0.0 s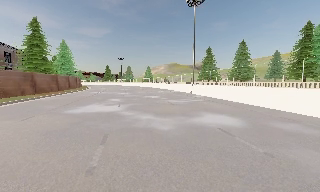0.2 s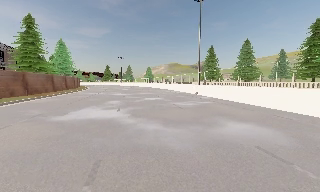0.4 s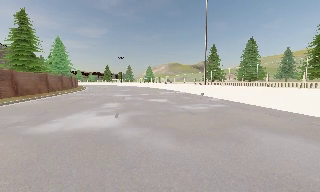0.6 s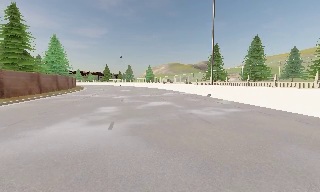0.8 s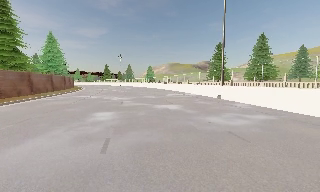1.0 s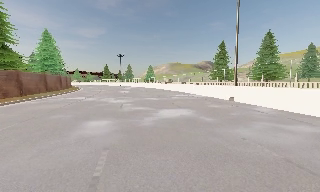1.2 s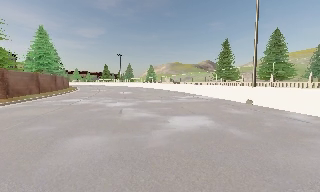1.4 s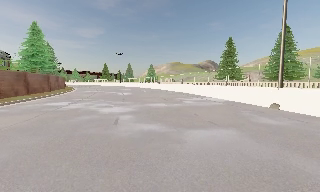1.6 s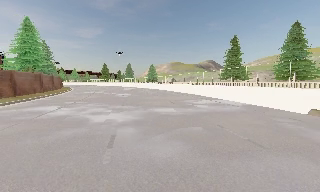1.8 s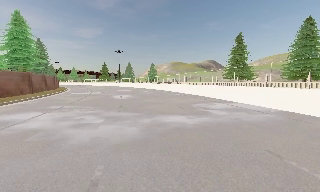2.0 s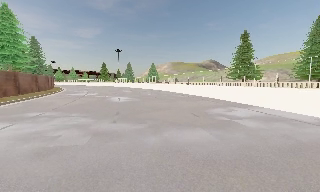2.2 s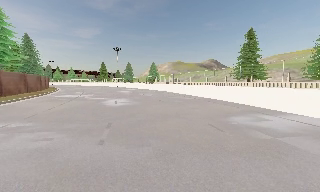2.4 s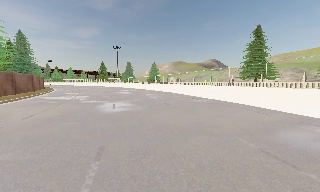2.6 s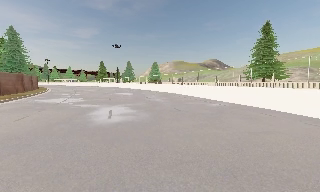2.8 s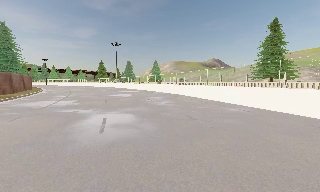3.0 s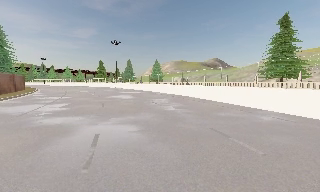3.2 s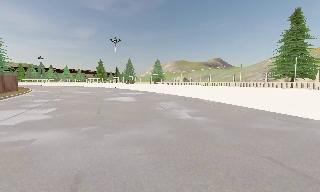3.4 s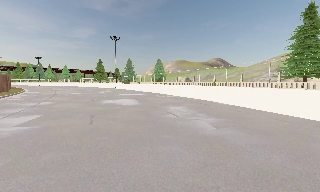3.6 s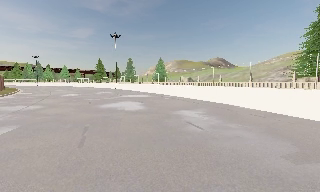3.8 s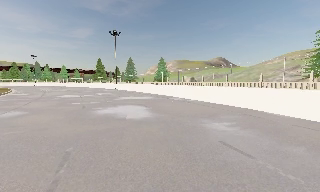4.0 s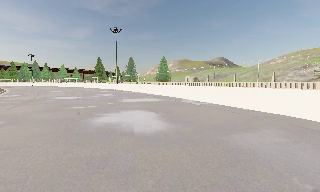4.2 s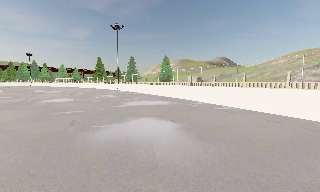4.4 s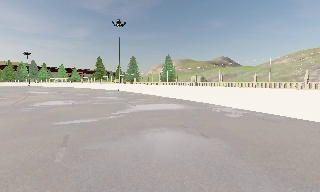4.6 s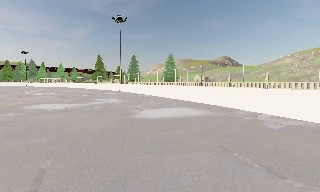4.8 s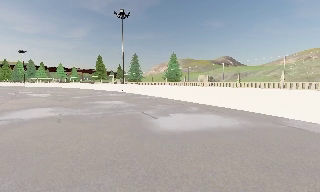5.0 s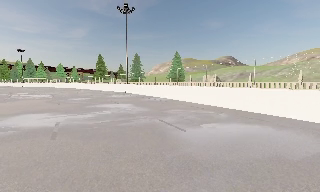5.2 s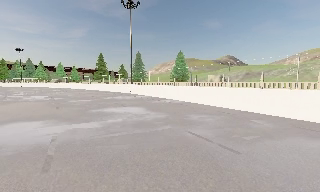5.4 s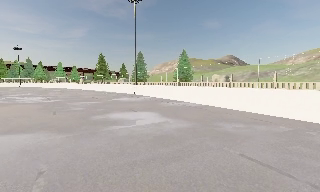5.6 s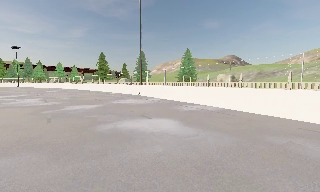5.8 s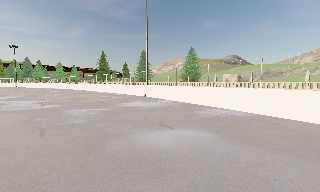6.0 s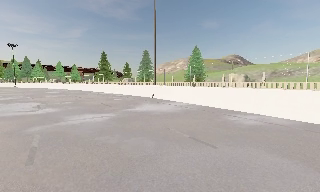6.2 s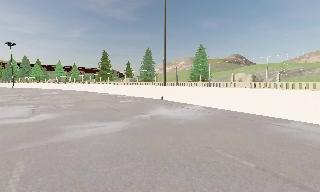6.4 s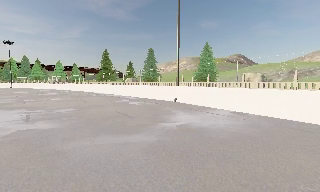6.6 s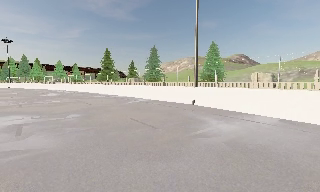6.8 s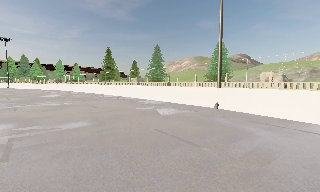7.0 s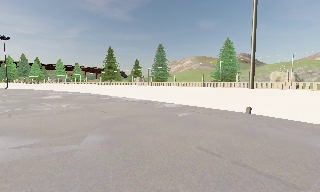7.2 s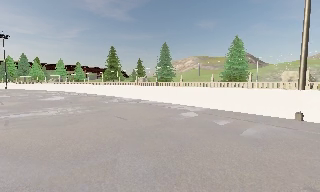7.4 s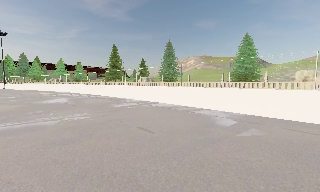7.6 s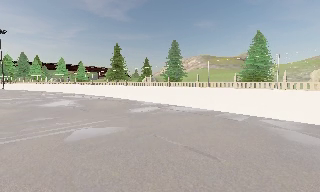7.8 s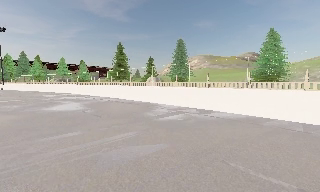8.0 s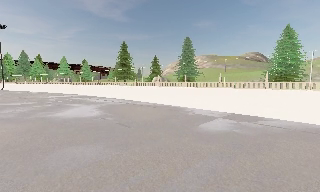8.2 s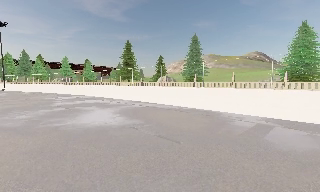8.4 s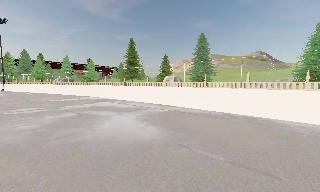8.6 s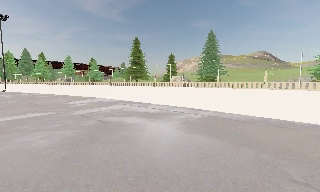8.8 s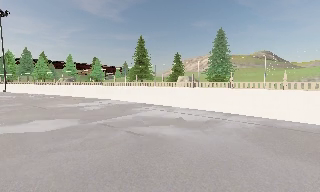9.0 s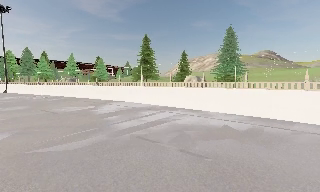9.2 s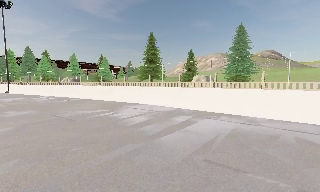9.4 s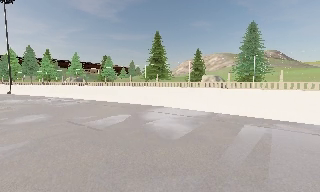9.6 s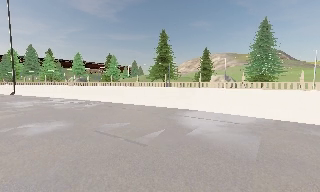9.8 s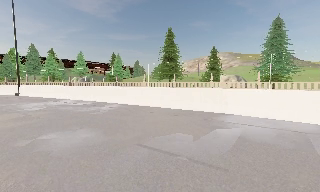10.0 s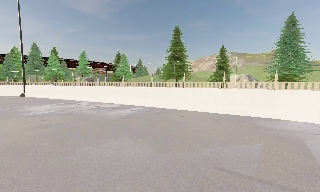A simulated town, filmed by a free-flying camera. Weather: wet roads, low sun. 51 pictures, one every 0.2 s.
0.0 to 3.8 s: The camera travels forward, about 35 m, so what stands in front looms larger.
3.8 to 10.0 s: The camera travels forward and to its left, about 60 m, so what stands in front looms larger.
The film runs backward here.
